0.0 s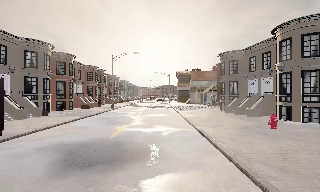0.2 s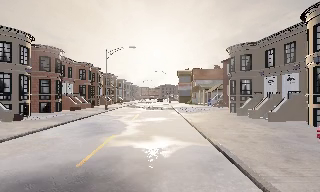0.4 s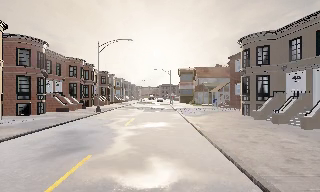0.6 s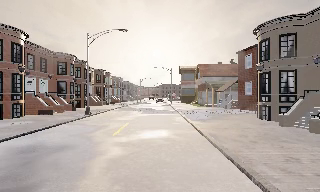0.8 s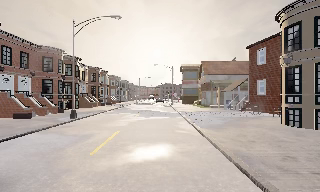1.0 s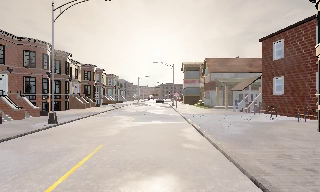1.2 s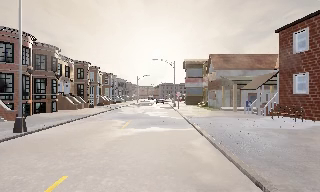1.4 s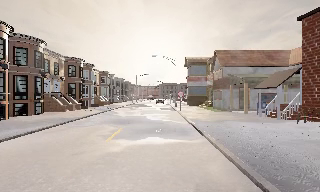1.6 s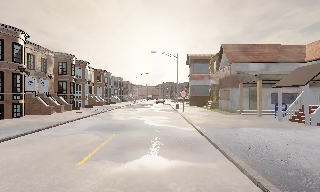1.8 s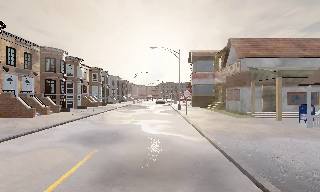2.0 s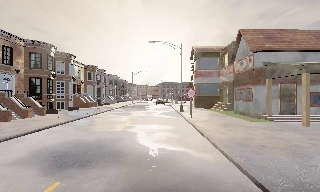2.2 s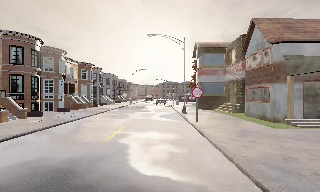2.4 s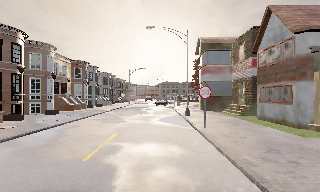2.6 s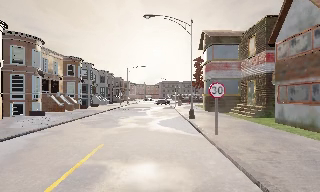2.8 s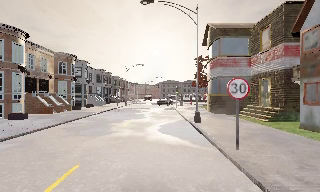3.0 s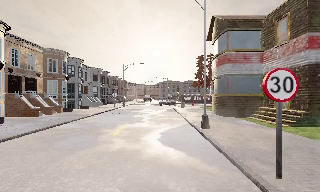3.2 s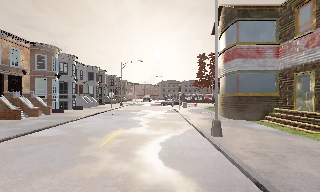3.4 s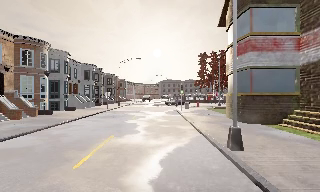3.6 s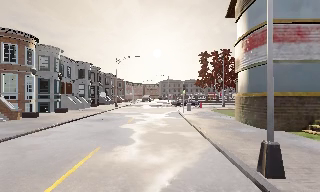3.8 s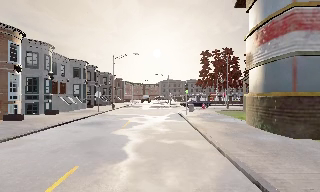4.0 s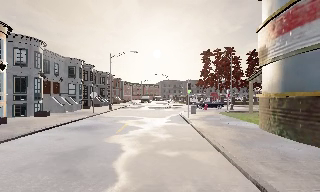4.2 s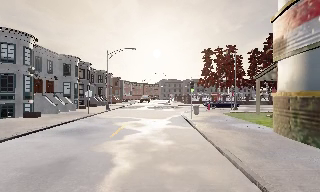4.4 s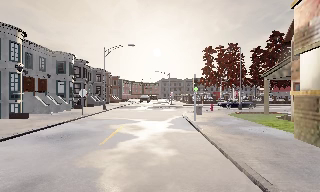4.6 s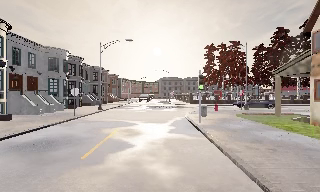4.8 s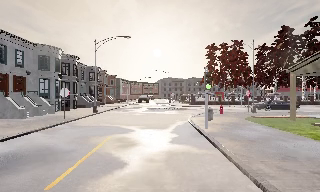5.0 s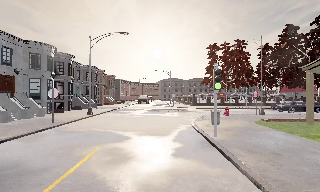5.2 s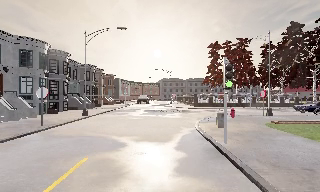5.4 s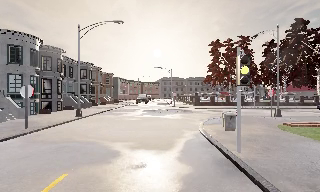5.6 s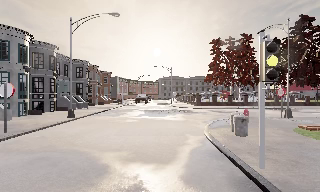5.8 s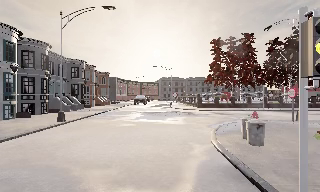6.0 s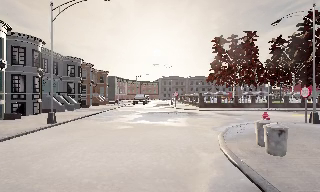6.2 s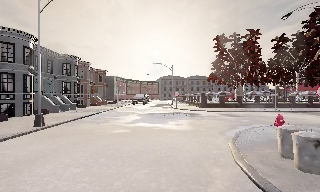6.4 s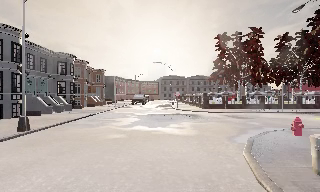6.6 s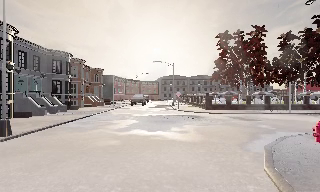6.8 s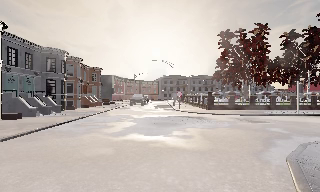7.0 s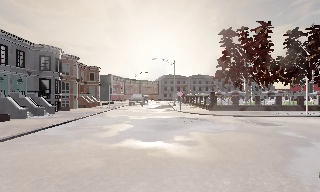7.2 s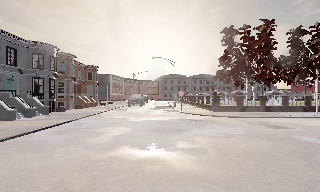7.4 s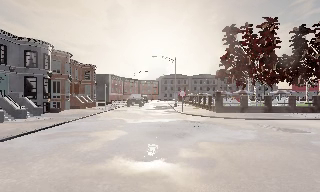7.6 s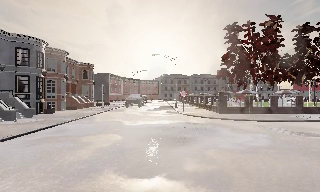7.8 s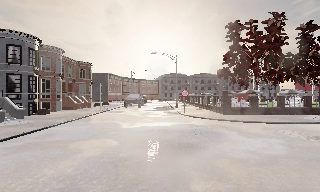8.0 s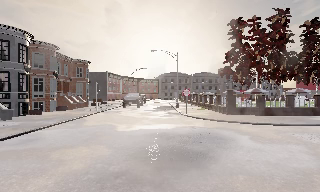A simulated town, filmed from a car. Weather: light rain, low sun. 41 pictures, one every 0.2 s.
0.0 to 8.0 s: The camera travels forward, about 60 m, so what stands in front looms larger. It loses speed.
The film runs forward here.
